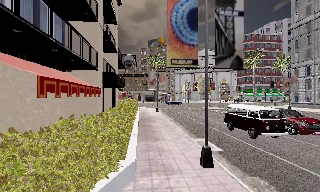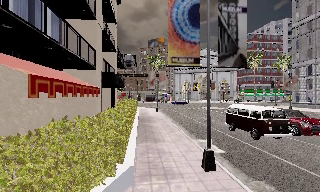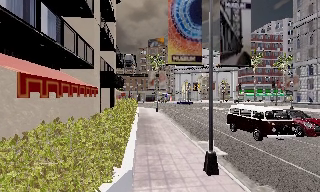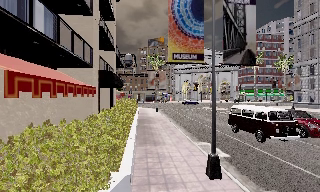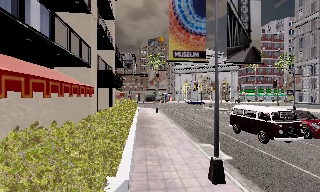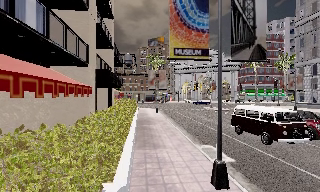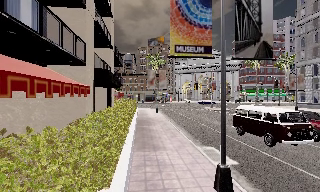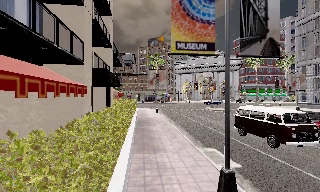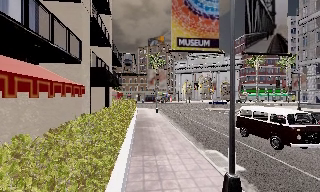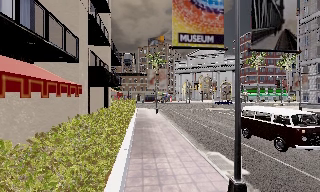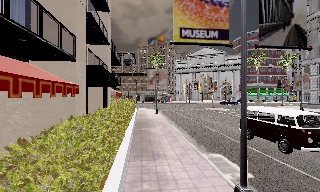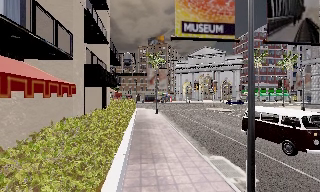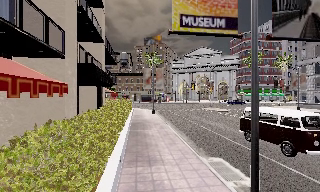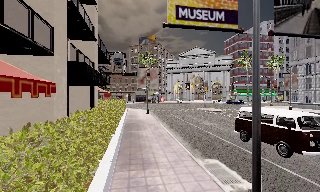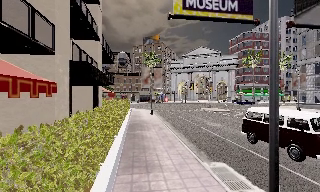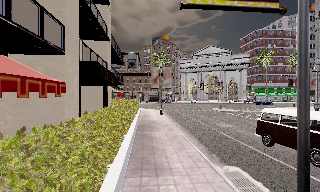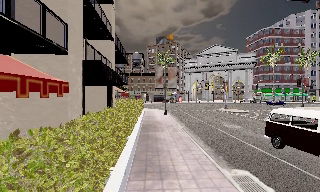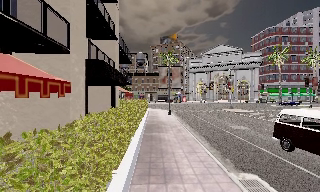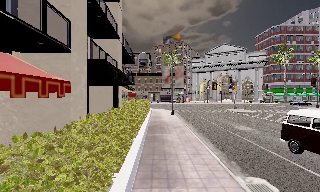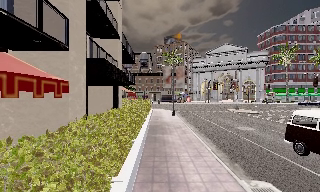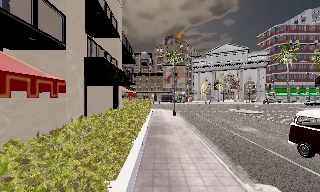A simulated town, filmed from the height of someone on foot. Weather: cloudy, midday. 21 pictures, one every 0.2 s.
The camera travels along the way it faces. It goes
forward.
0.0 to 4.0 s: The camera travels forward, about 5 m, so what stands in front looms larger.
The film runs forward here.
